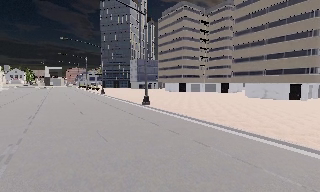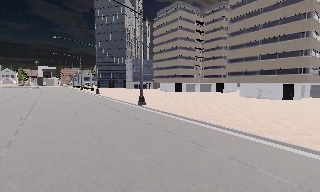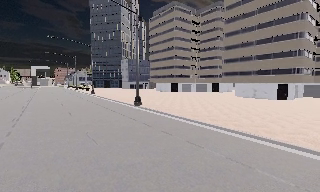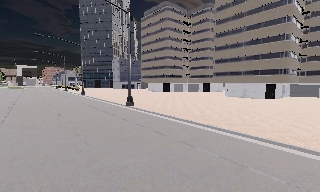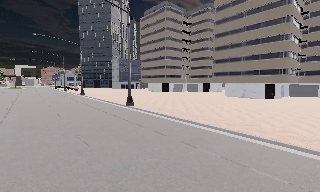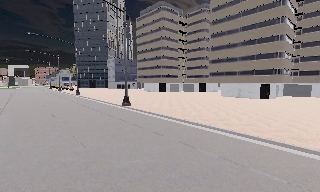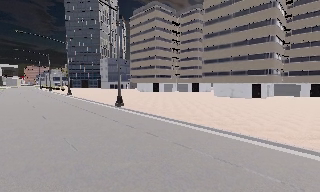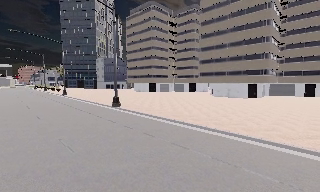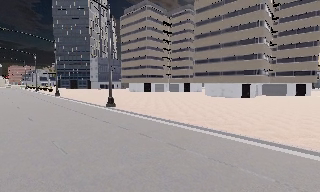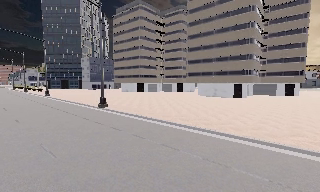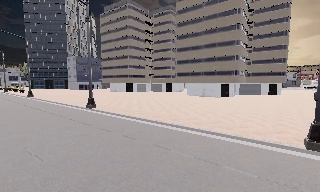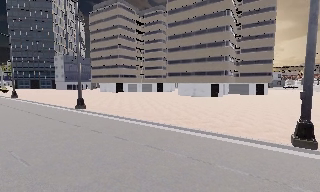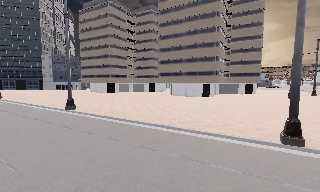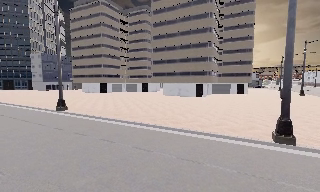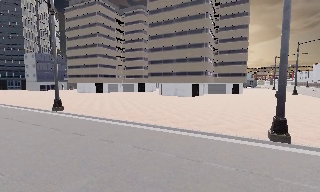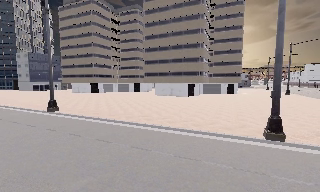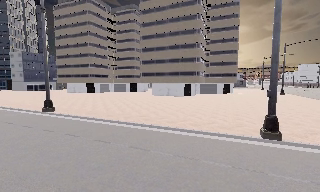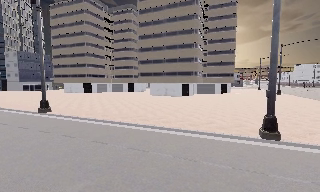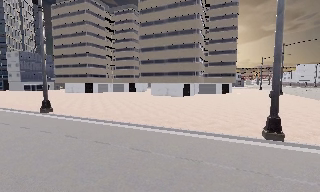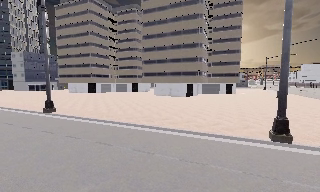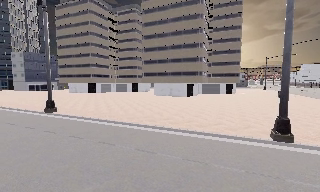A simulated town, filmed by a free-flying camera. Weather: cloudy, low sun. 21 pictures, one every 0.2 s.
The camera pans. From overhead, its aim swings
clockwise.
The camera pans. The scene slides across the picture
to the left.
0.0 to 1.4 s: The scene slides to the left, as the camera pans about 10 degrees to its right. It travels forward, about 0.5 m, so what stands in front looms larger.
1.4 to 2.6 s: The scene slides to the left, as the camera pans about 15 degrees to its right.
2.6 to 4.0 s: The camera travels to its left, about 0.5 m.
The film runs forward here.
